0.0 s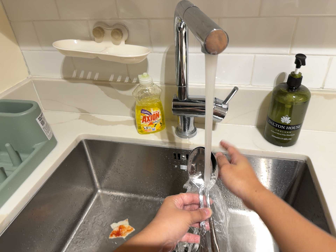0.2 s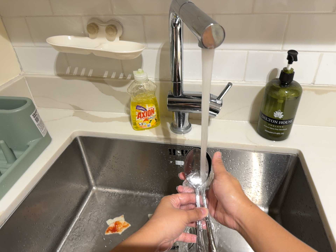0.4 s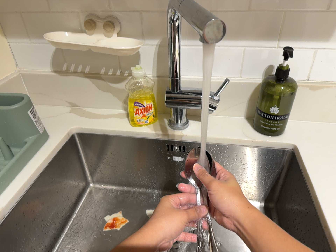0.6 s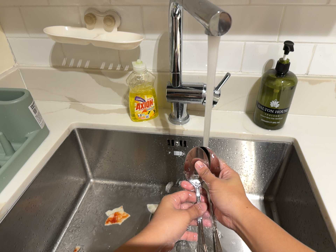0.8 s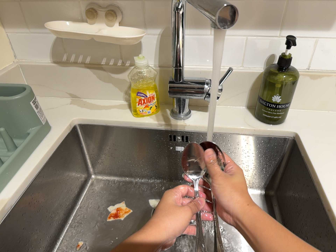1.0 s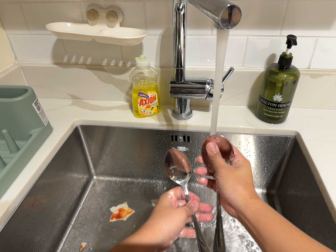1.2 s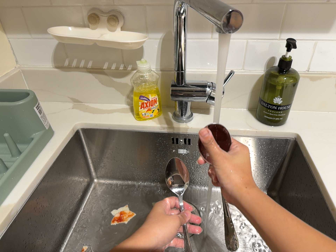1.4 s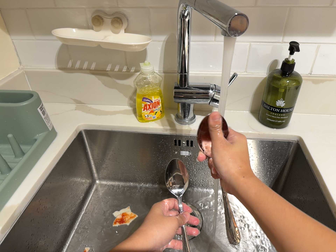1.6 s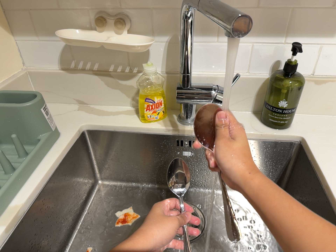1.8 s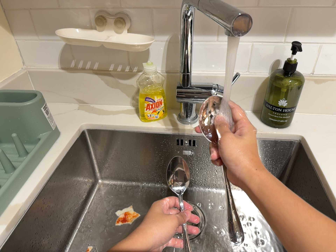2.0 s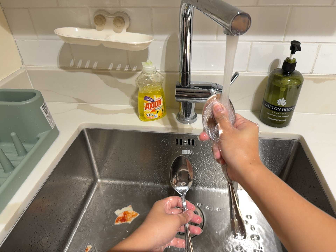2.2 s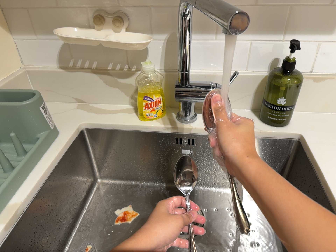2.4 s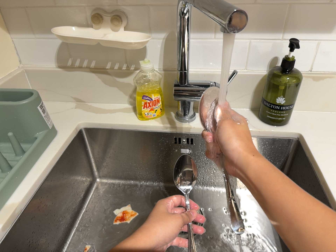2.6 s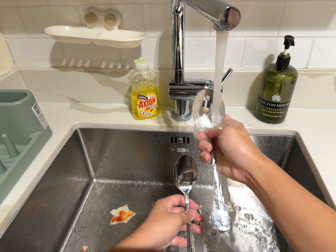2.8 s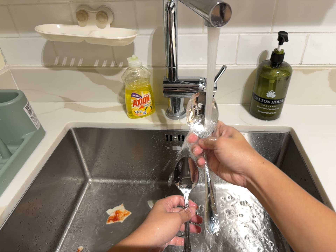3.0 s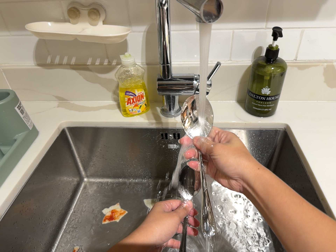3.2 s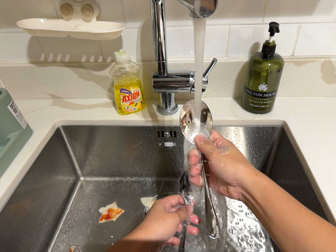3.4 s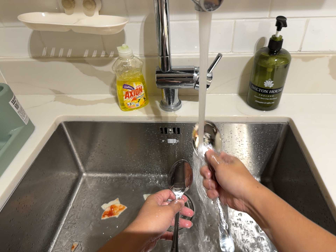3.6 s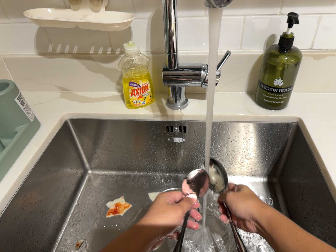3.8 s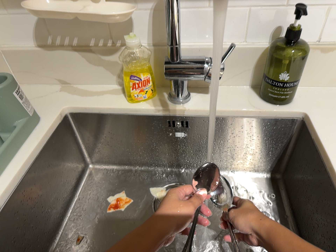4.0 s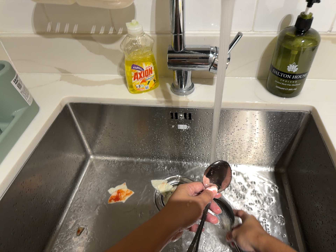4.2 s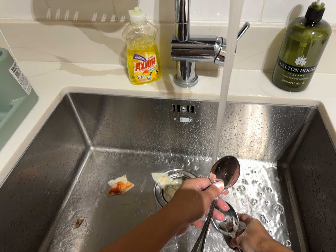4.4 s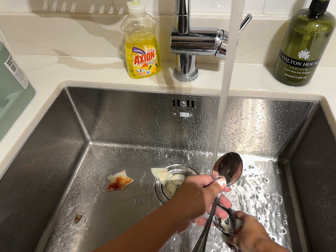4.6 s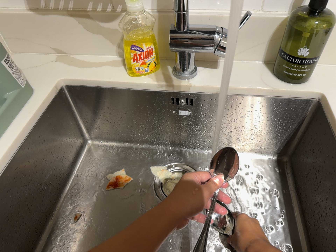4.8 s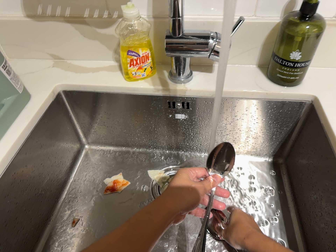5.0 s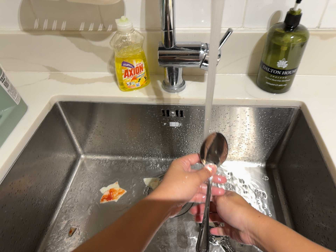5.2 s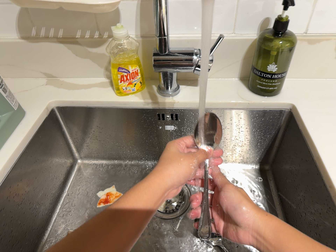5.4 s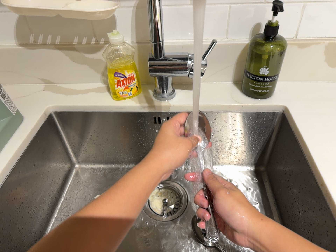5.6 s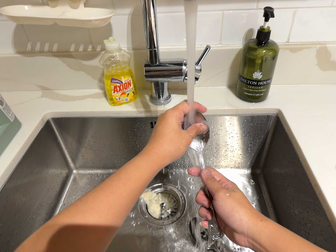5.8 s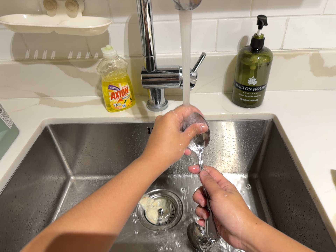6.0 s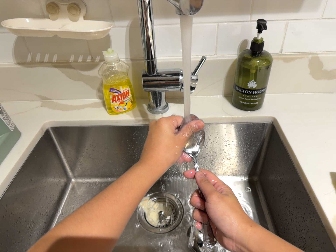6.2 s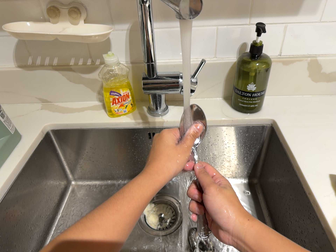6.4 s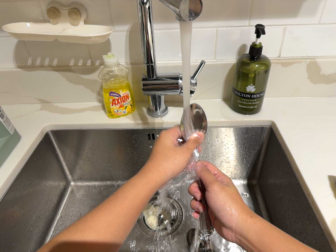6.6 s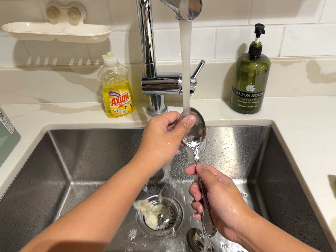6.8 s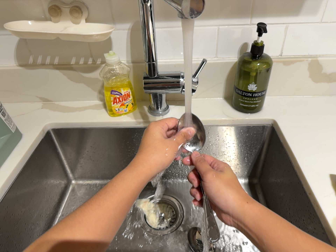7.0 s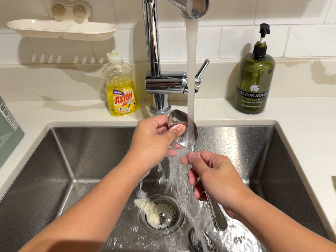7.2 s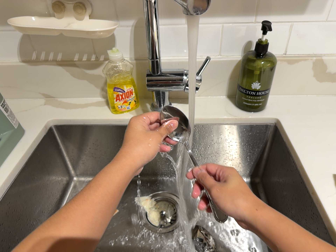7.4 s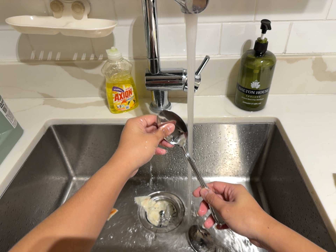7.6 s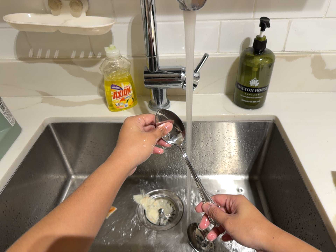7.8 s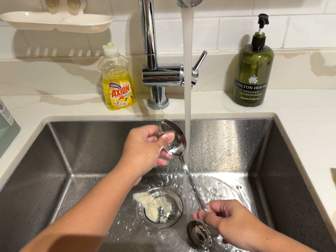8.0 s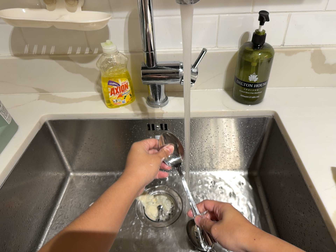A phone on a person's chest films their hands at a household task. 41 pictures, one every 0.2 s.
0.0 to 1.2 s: The camera travels to its left, about 6 cm.
1.2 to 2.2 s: The camera keeps its place and its aim.
2.2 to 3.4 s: The camera shifts only a little, or ends up much as it began.
3.4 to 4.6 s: The camera travels forward, about 6 cm, so what stands in front looms larger. Its aim tips toward the bottom of its view by about 10 degrees, and the scene shifts upward.
4.6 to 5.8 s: The camera travels backward, about 7 cm, so what stands in front gets smaller. Its aim tips toward the top of its view by about 10 degrees, and the scene shifts downward.
5.8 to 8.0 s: The camera shifts only a little, or ends up much as it began.
The film runs forward here.
